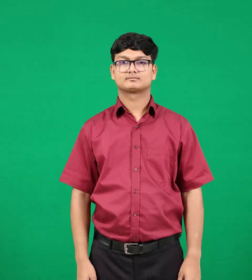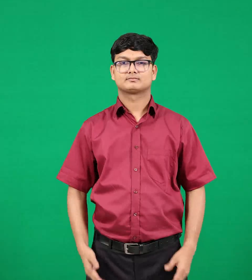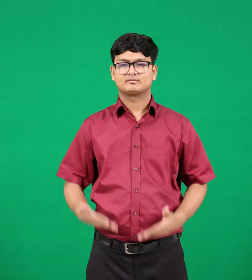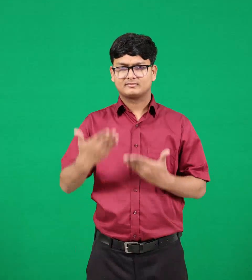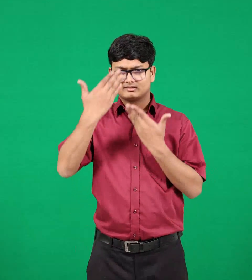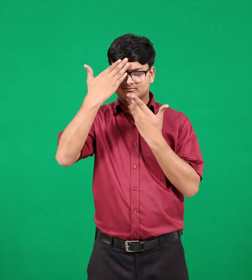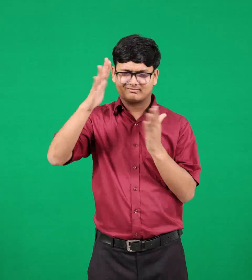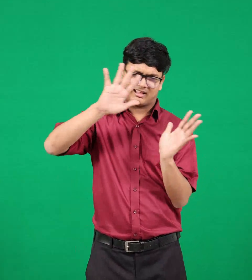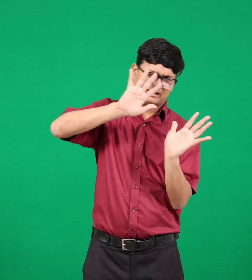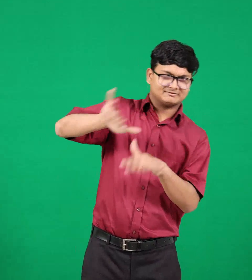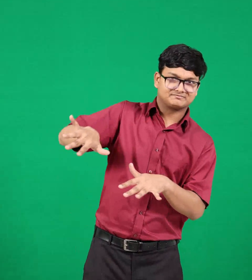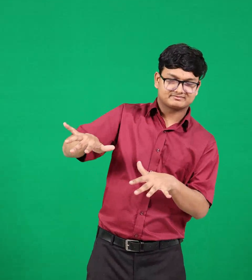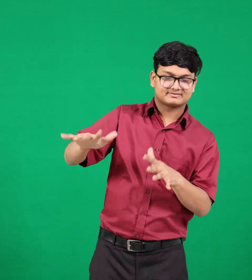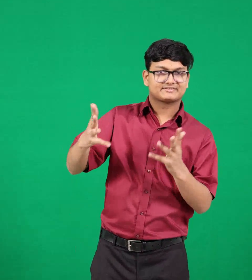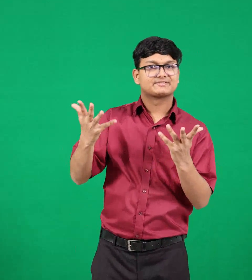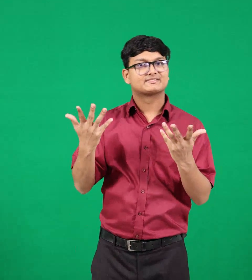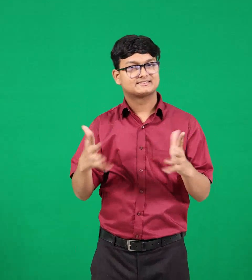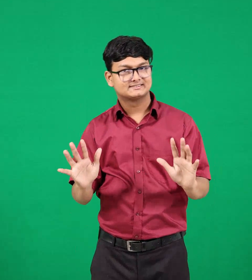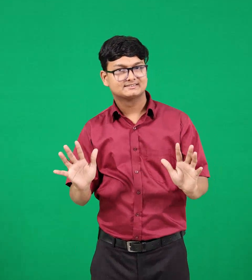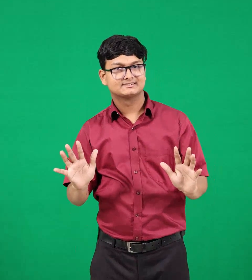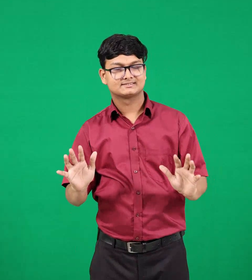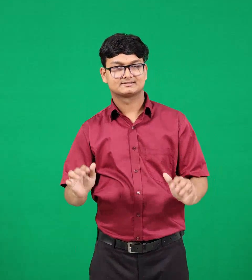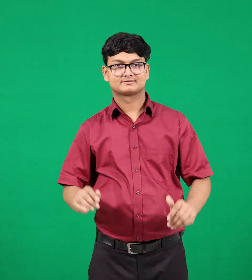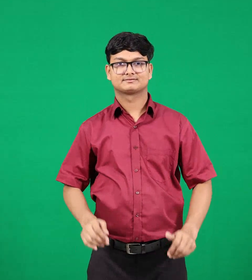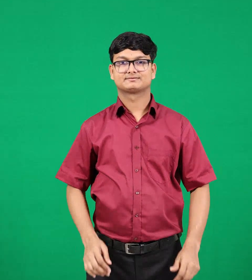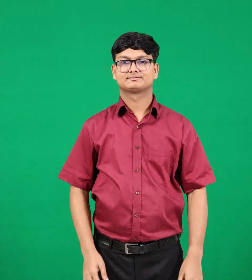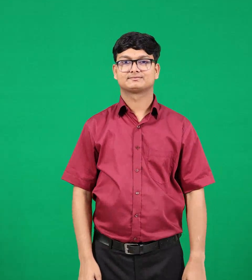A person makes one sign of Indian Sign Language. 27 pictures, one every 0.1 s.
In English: disobeyed
